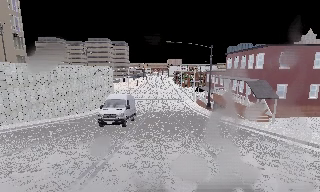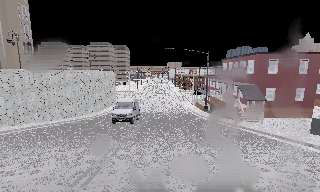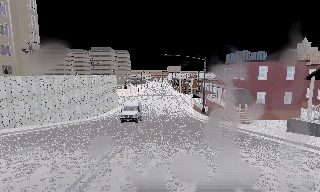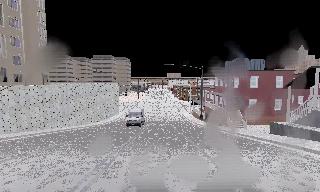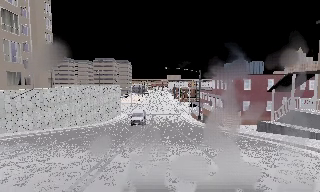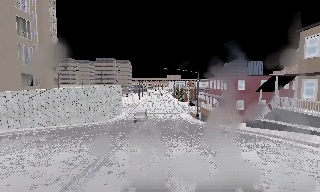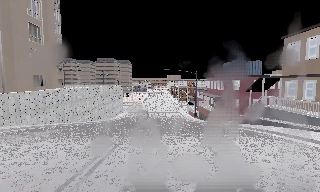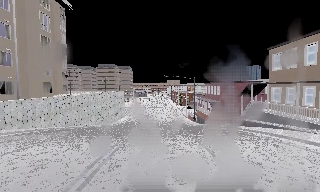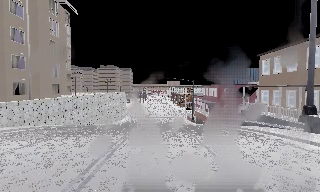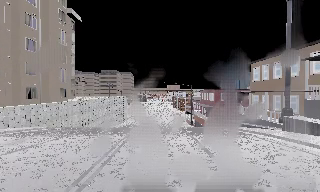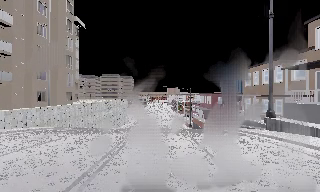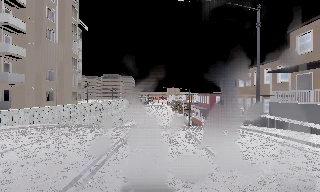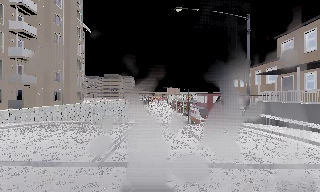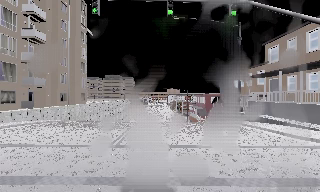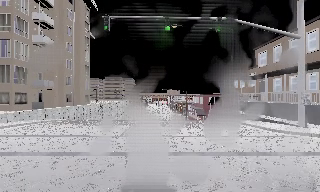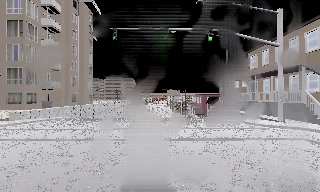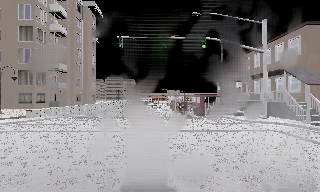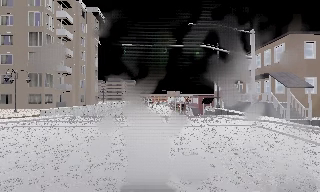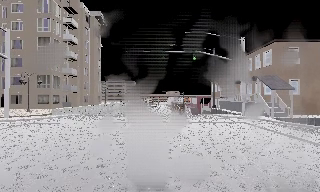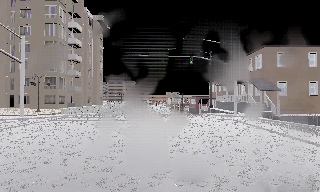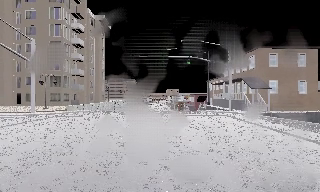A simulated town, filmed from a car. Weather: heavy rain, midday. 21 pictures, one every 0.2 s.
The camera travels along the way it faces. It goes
backward.
0.0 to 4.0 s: The camera travels backward, about 35 m, so what stands in front gets smaller. Its aim tips upward by about 10 degrees, and the scene shifts downward.
The film runs backward here.
